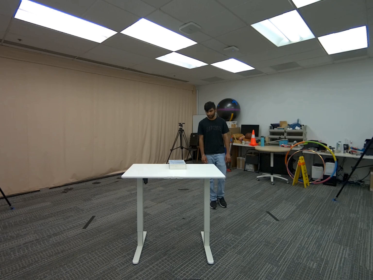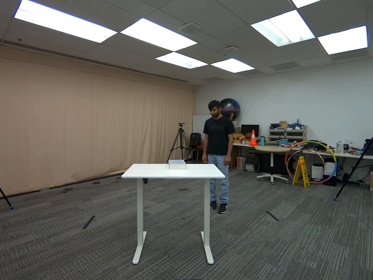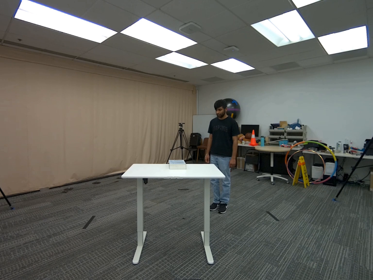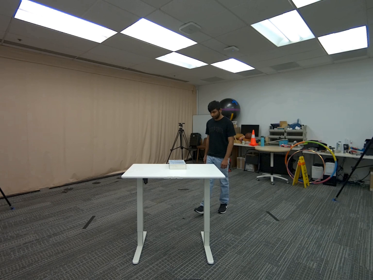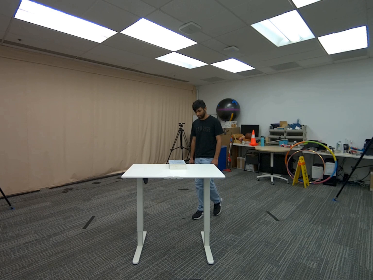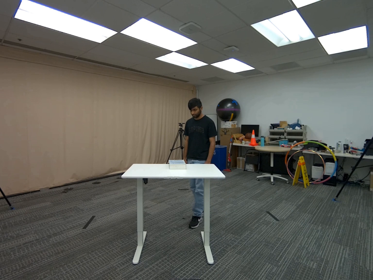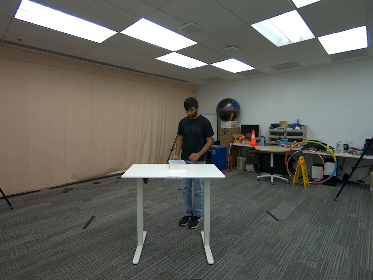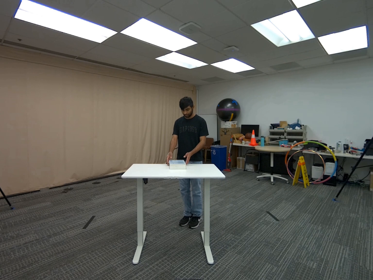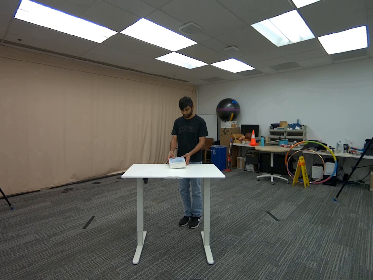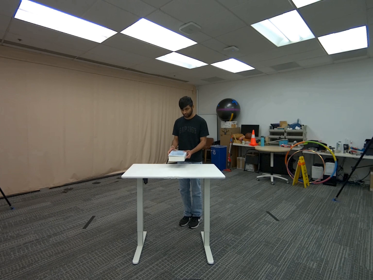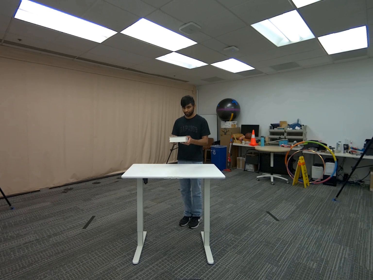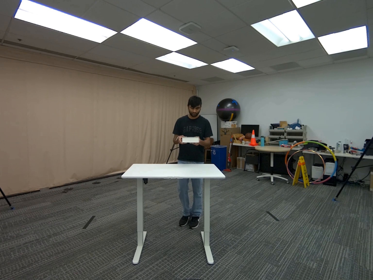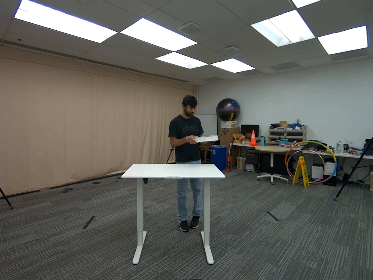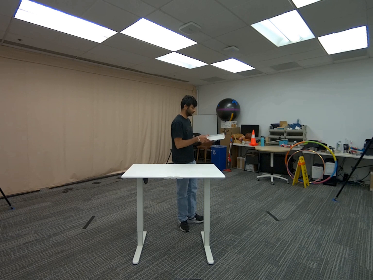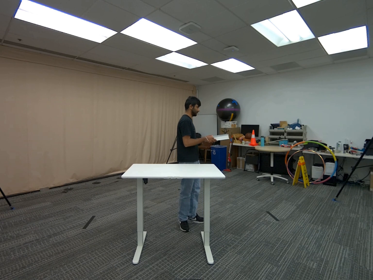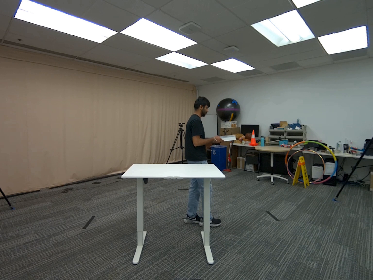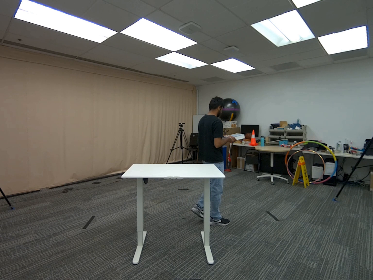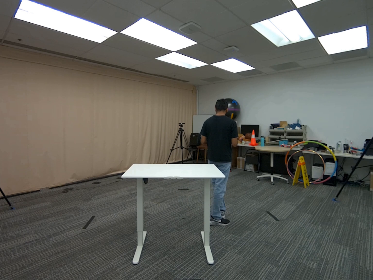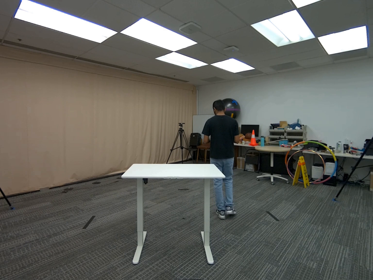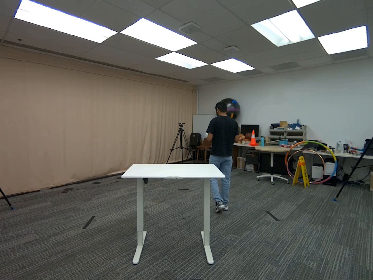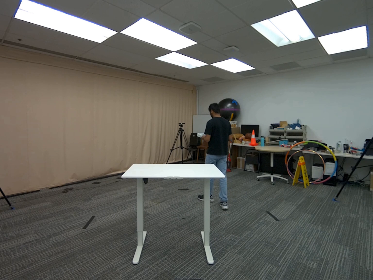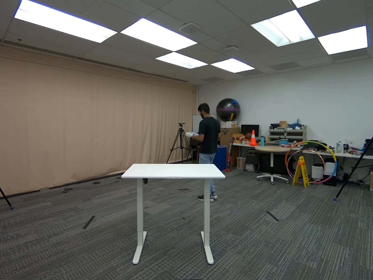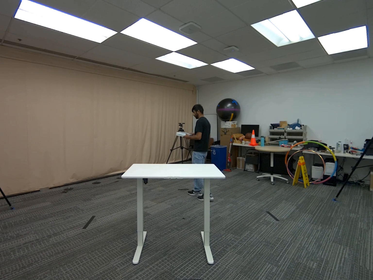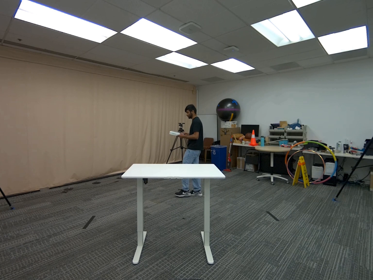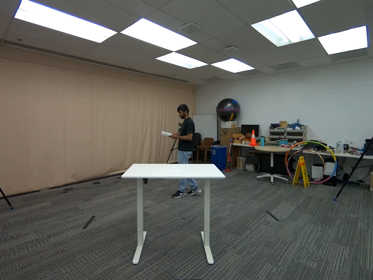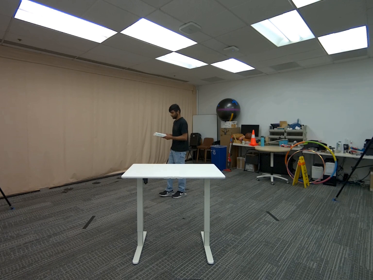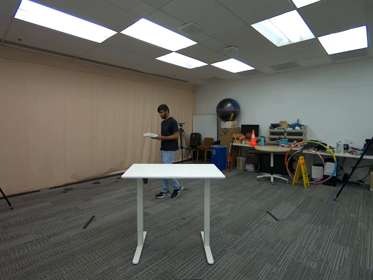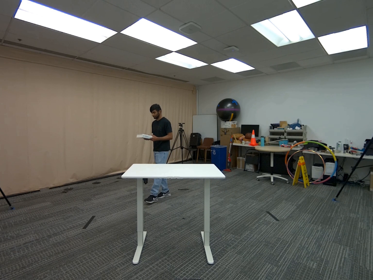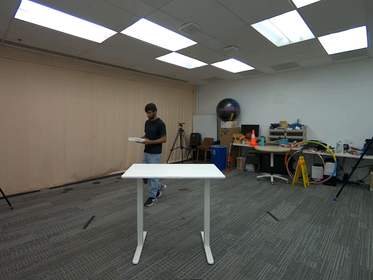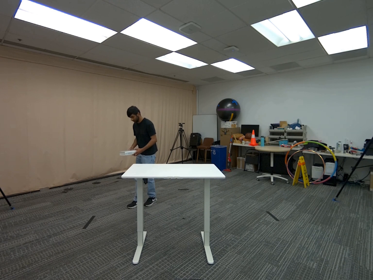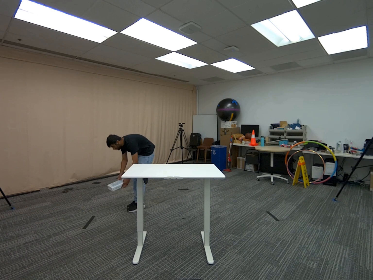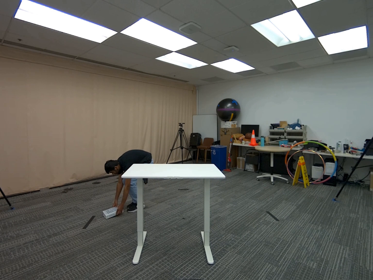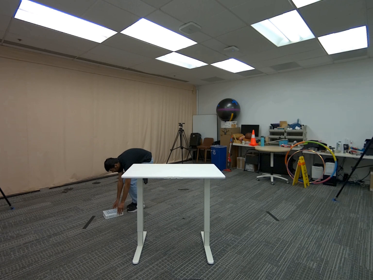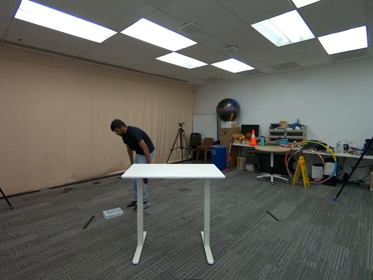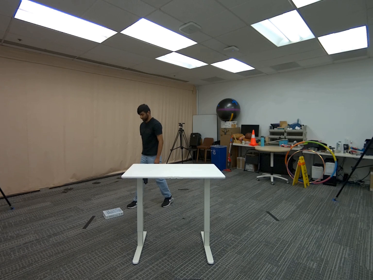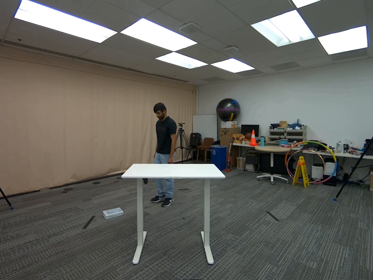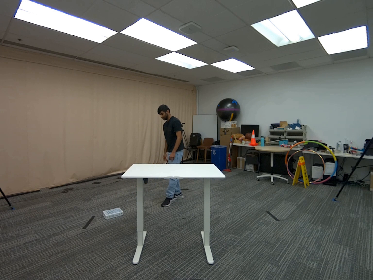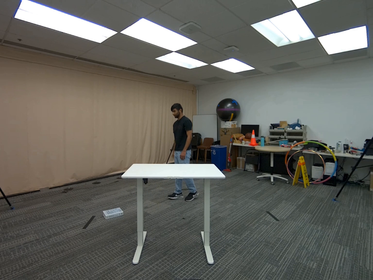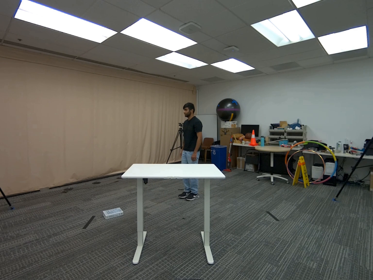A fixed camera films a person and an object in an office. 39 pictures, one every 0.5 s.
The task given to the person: Pick up the book from the table and place it on the floor.
